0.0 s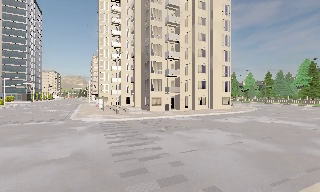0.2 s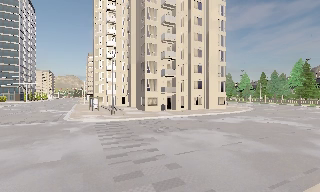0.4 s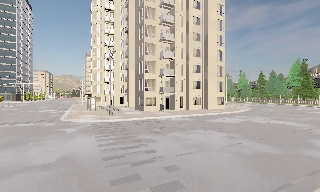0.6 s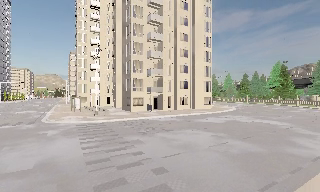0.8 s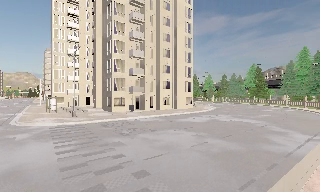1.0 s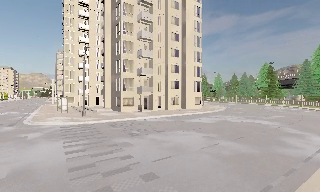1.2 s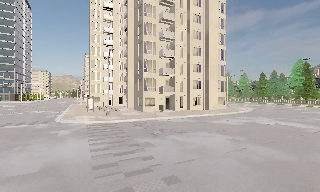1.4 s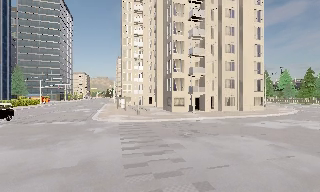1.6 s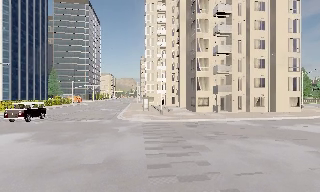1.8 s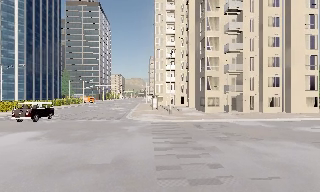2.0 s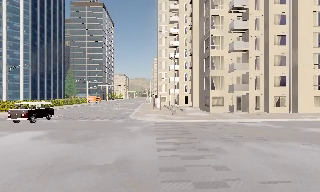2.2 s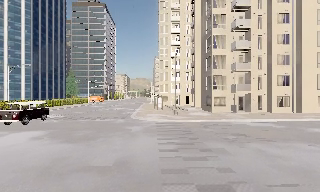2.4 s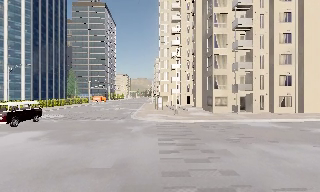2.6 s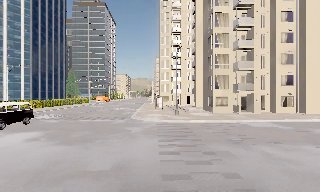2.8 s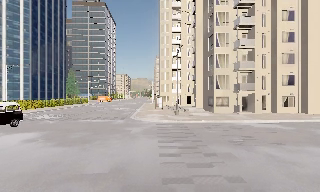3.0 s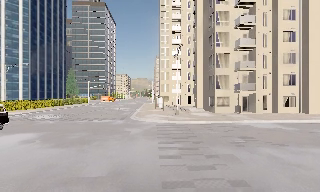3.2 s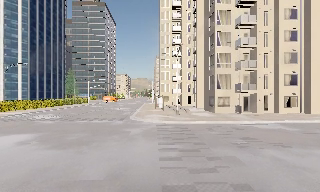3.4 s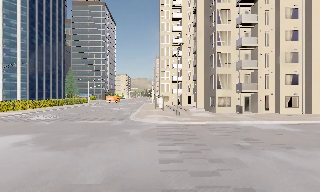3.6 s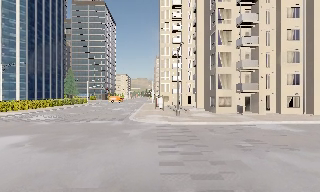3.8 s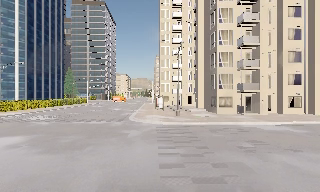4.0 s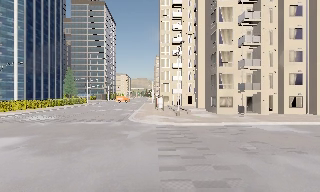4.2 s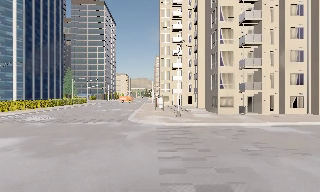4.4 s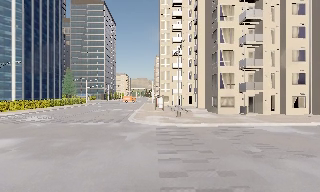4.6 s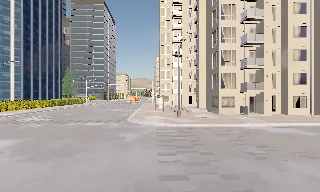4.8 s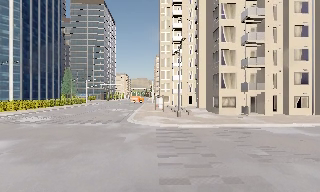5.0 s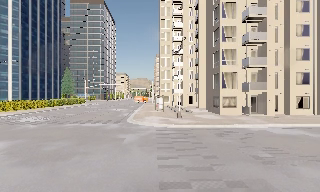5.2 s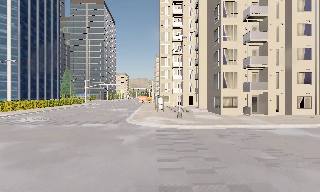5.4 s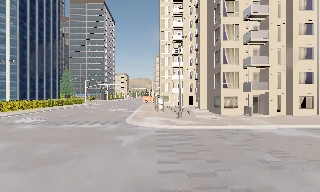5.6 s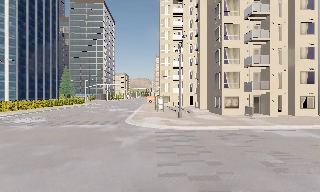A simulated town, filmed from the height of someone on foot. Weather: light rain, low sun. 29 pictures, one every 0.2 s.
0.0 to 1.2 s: The camera travels forward, about 1 m, so what stands in front looms larger.
1.2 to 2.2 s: The scene slides to the right, as the camera pans about 25 degrees to its left. It travels forward, about 1 m, so what stands in front looms larger.
2.2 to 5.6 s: The camera travels forward, about 3.5 m, so what stands in front looms larger.
The film runs forward here.
